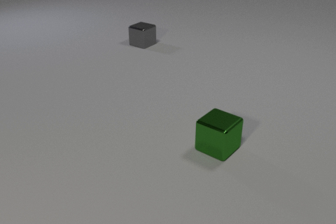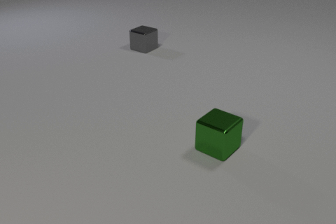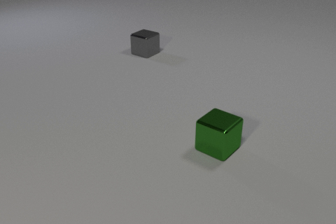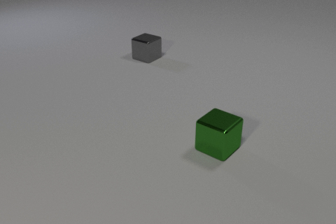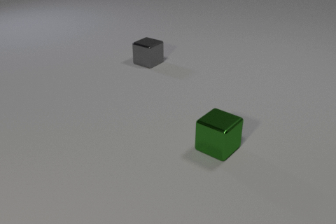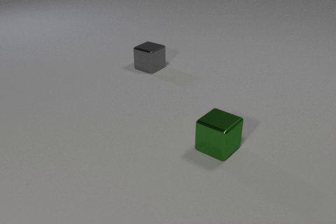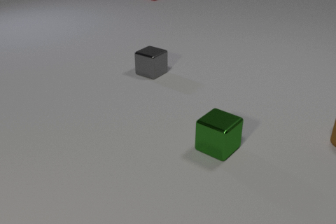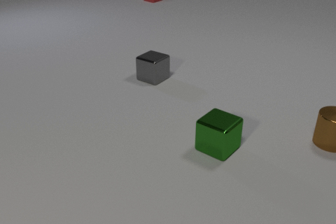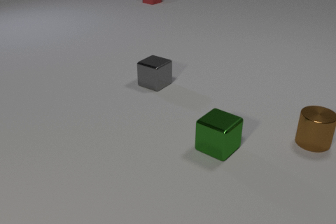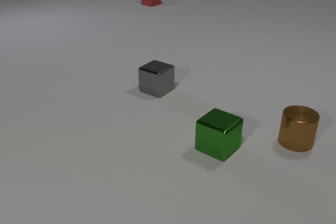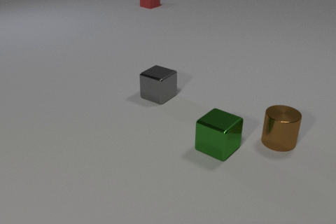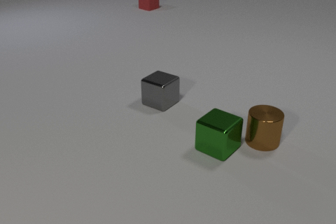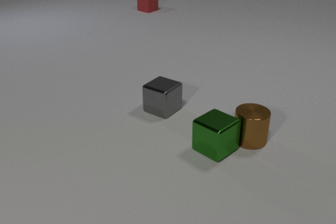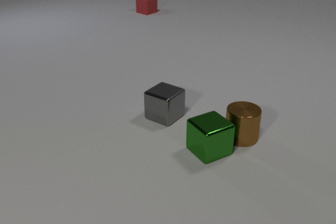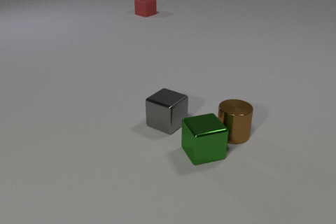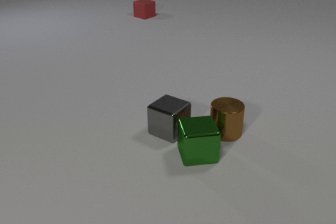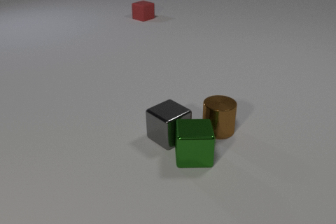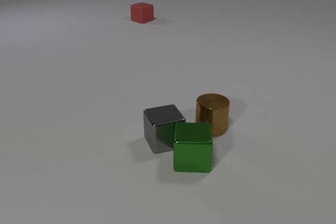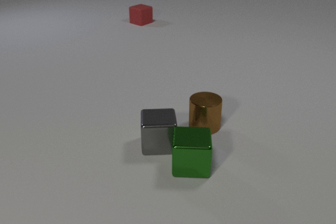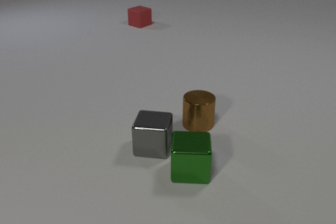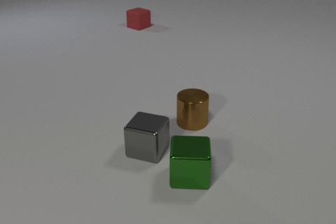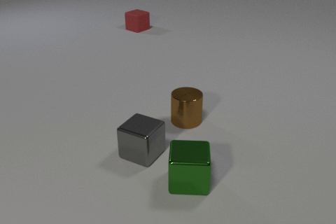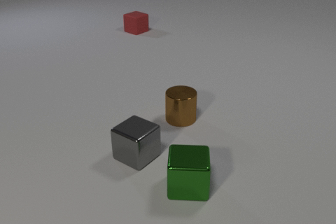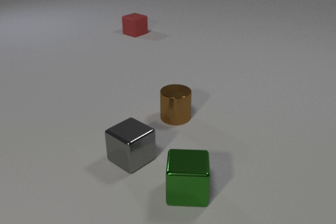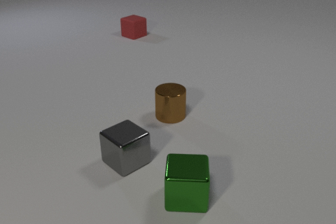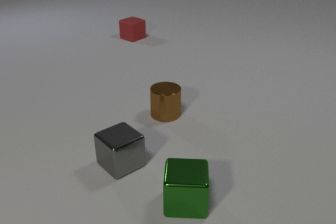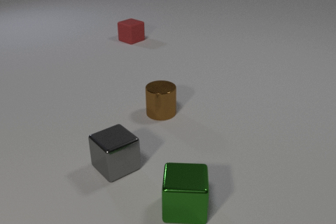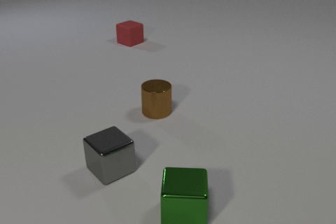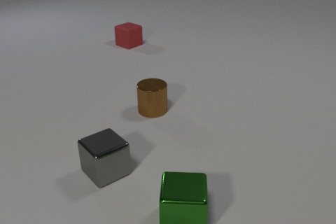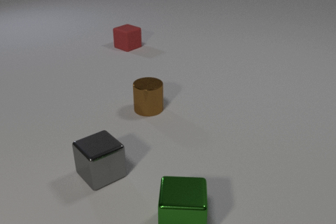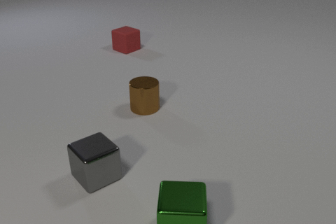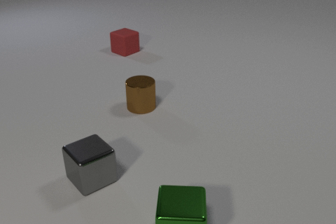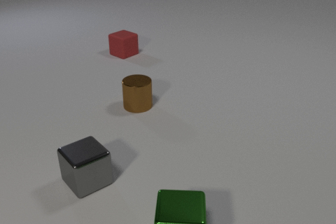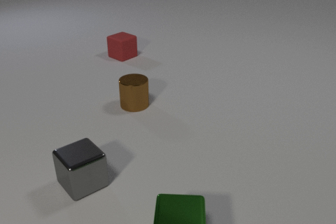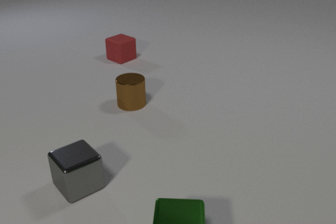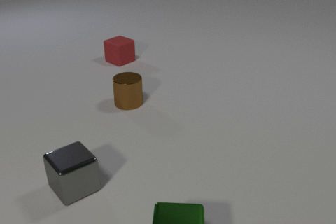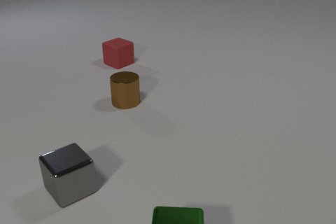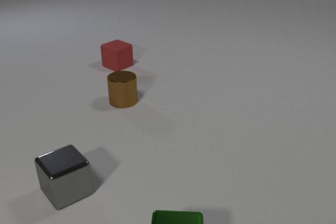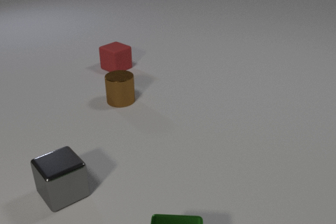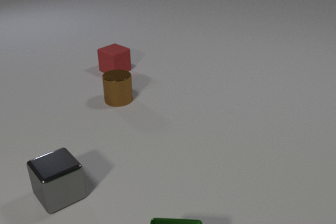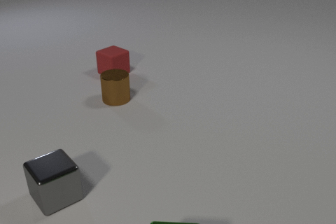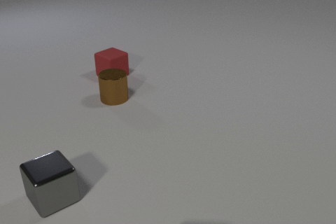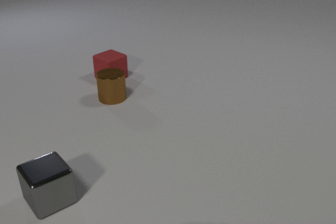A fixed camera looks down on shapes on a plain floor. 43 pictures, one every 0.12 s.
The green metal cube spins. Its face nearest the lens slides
to the left.
The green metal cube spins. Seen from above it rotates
clockwise.
0.00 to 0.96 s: The brown metal cylinder comes in at the right edge, slides to the left and toward the camera. The red rubber cube comes in at the top edge, slides toward the camera. The gray metal cube slides toward the camera.
0.96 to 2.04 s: The brown metal cylinder slides to the left. The green metal cube slides toward the camera and to the left, spins so that its near face slides to the left, clockwise seen from above. The red rubber cube slides toward the camera. The gray metal cube slides toward the camera, spins clockwise seen from above by about 30 degrees, its near face sliding to the left. The brown metal cylinder and the green metal cube collide. The green metal cube and the gray metal cube collide.
2.04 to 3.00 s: The brown metal cylinder slides to the left and away from the camera. The green metal cube slides toward the camera. The red rubber cube slides toward the camera. The gray metal cube slides to the left and toward the camera, spins so that its near face slides to the left, clockwise seen from above.
3.00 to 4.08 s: The brown metal cylinder slides to the left and away from the camera. The green metal cube slides toward the camera. The red rubber cube slides toward the camera. The gray metal cube slides to the left and toward the camera.
4.08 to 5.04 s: The brown metal cylinder slides to the left and away from the camera. The green metal cube slides toward the camera, leaves at the bottom edge. The red rubber cube slides toward the camera. The gray metal cube slides to the left and toward the camera.
Are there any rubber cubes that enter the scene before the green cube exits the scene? yes.
How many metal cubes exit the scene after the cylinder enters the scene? 1.
What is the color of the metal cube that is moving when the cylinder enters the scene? gray.
